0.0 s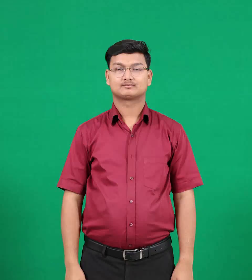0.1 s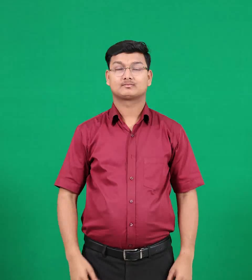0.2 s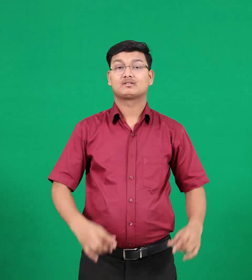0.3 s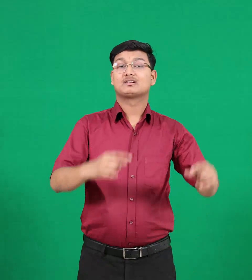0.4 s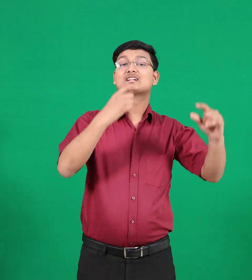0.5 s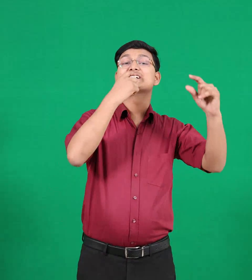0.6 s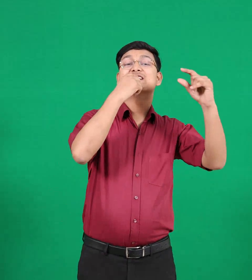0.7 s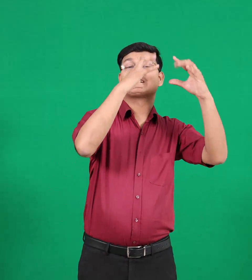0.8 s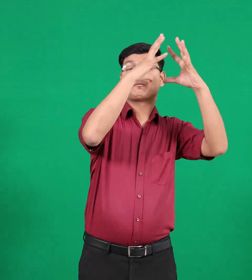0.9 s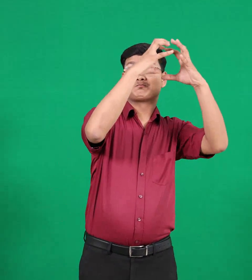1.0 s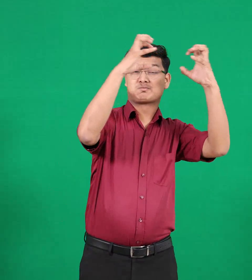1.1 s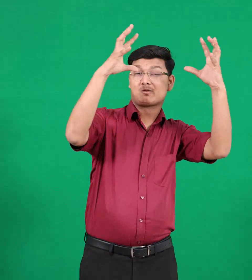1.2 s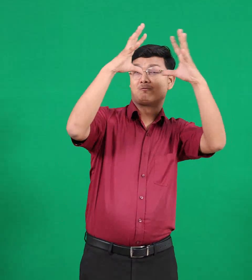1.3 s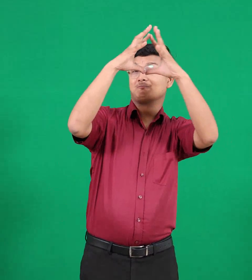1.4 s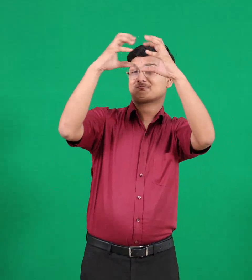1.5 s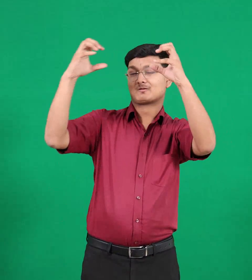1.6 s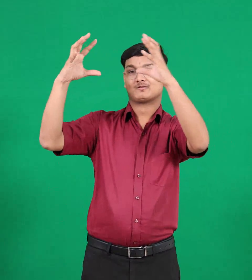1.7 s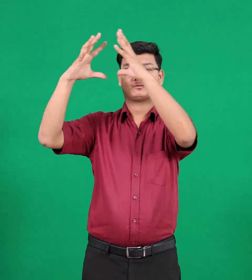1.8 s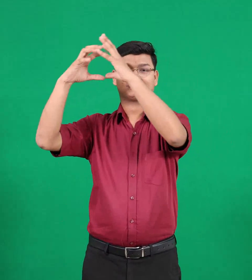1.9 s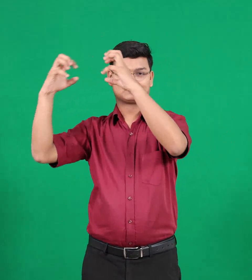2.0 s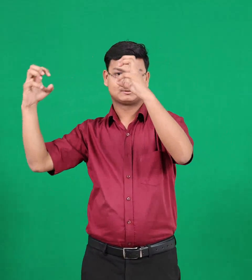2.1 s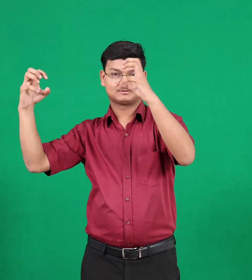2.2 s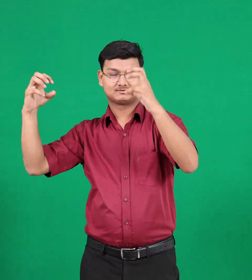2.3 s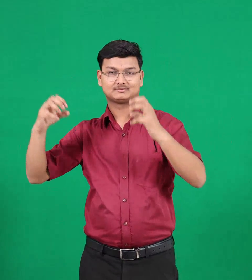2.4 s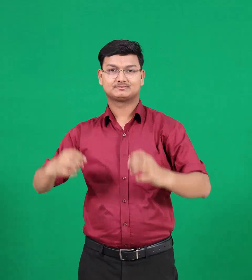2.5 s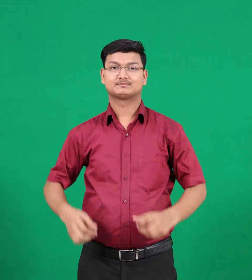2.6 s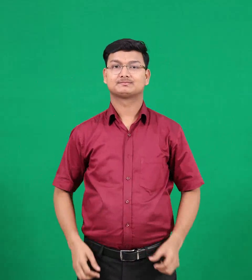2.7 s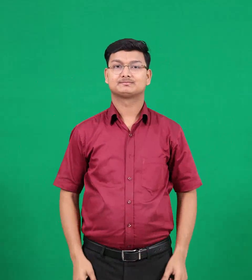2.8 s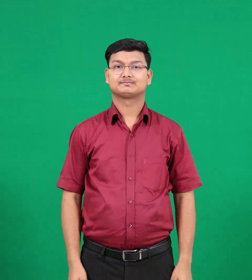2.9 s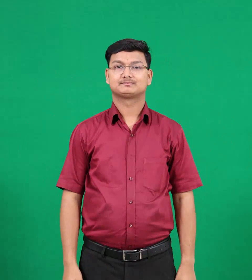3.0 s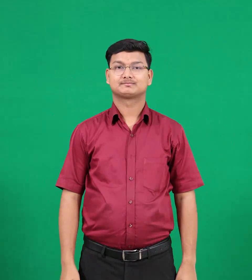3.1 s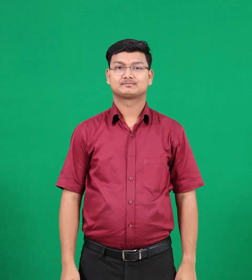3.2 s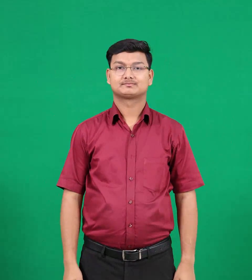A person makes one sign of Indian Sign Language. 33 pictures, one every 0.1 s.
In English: clouds
